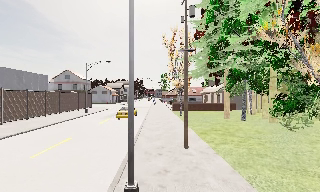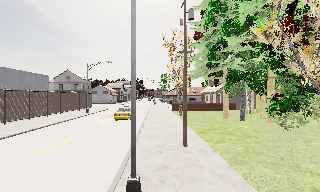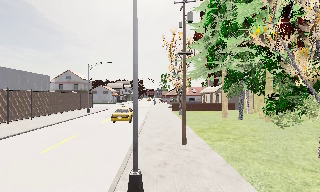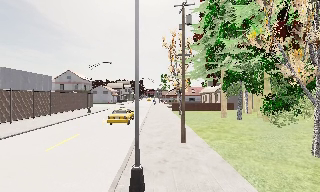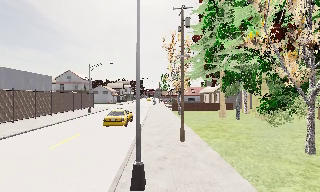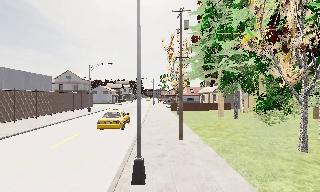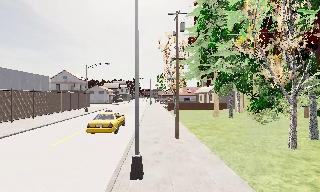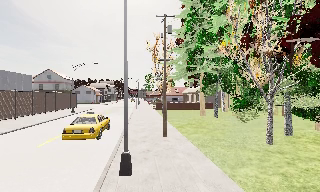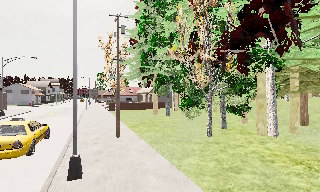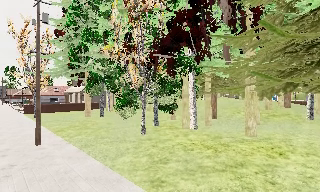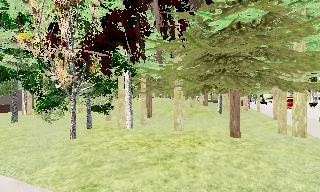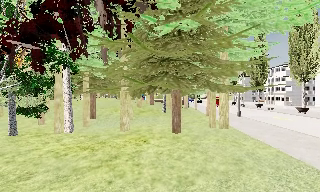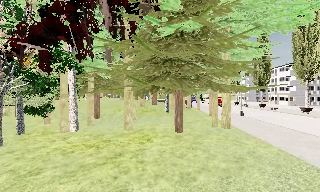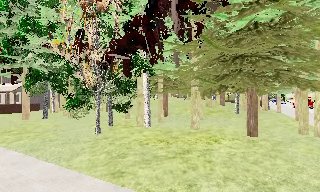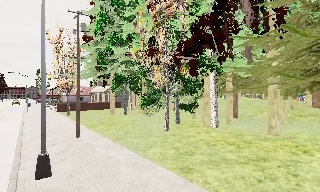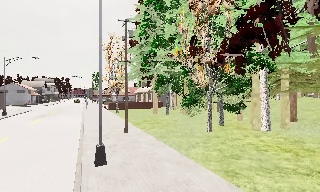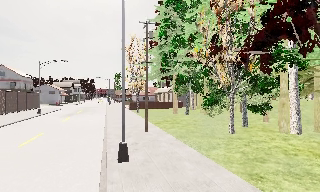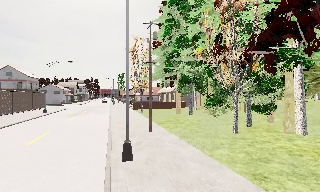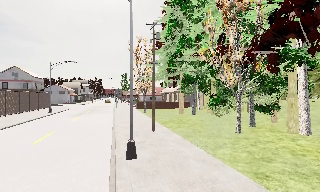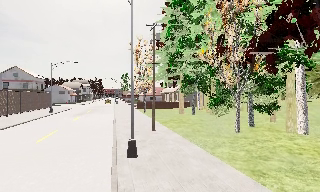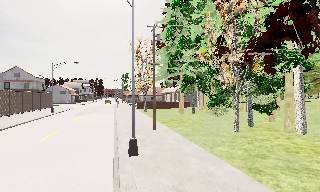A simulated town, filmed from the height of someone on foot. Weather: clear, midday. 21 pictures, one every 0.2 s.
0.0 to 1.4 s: The camera travels backward, about 2 m, so what stands in front gets smaller.
1.4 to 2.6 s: The camera swings to its right by about 55 degrees, and the scene slides to the left. It travels backward, about 1 m.
2.6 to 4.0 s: The scene slides to the right, as the camera pans about 45 degrees to its left. It travels backward, about 1 m.
The film runs backward here.
